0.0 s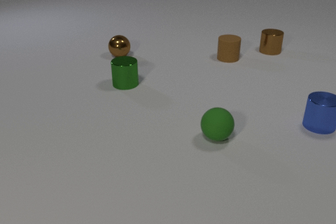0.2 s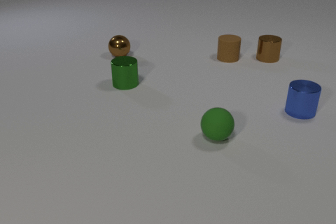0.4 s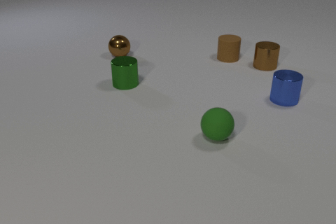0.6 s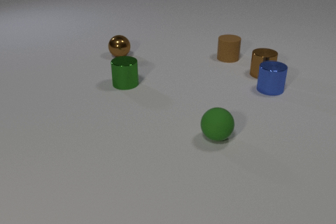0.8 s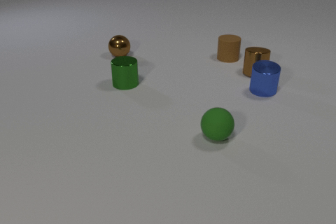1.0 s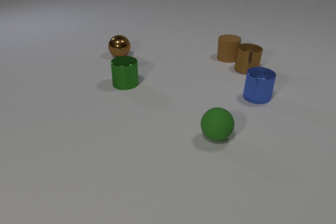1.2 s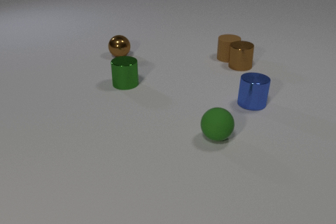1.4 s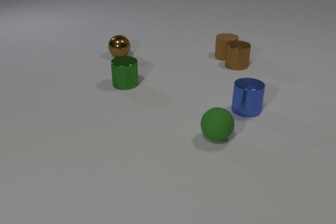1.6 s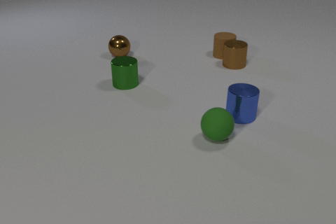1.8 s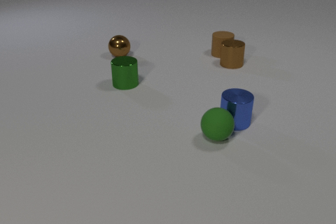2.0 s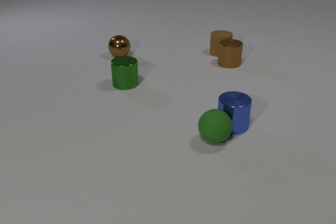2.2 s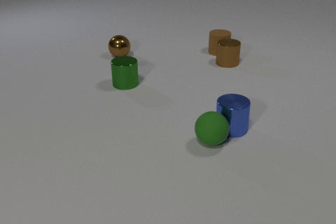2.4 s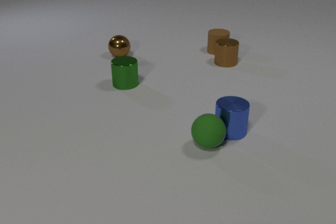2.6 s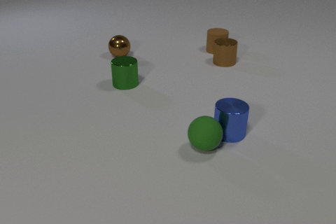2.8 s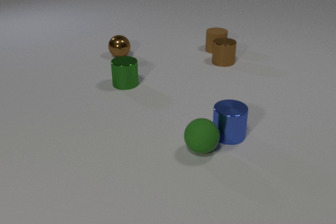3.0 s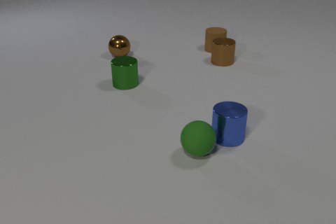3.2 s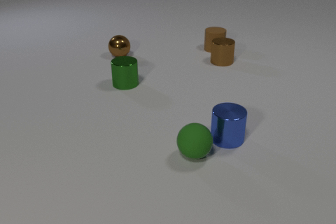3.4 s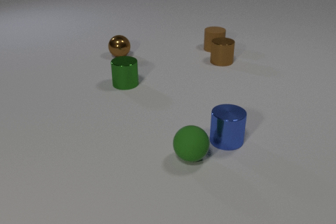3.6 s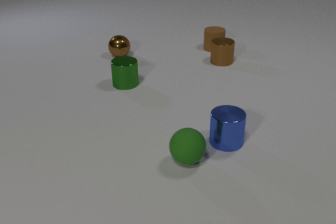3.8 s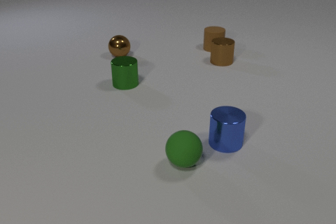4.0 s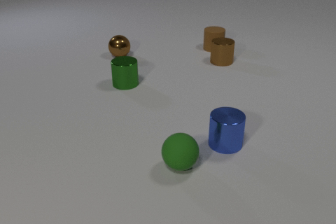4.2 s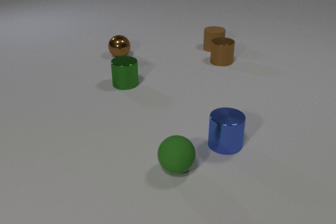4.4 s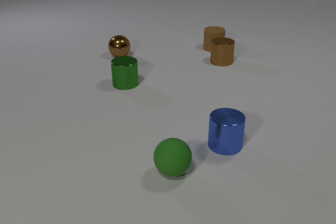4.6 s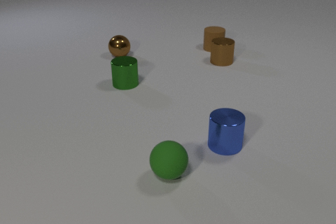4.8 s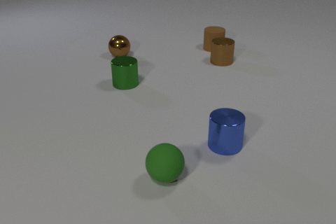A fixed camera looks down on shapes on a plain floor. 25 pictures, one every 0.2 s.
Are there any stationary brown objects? yes.
What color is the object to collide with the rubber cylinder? brown.
What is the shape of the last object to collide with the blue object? sphere.
0.0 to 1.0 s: The brown metal cylinder slides toward the camera. The blue metal cylinder slides to the left and away from the camera. The brown metal cylinder and the blue metal cylinder collide.
1.0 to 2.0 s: The brown metal cylinder slides to the left and away from the camera. The blue metal cylinder slides toward the camera. The brown rubber cylinder slides away from the camera and to the left. The brown metal cylinder and the brown rubber cylinder collide. The blue metal cylinder and the green rubber sphere collide.
2.0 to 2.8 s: The brown metal cylinder slides to the left. The blue metal cylinder slides toward the camera. The brown rubber cylinder slides away from the camera and to the left. The green rubber sphere rolls toward the camera and to the left.
2.8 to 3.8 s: The blue metal cylinder slides toward the camera. The green rubber sphere rolls toward the camera and to the left.
3.8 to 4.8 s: The green rubber sphere rolls toward the camera and to the left.
